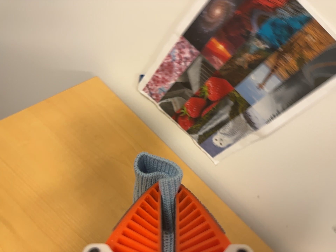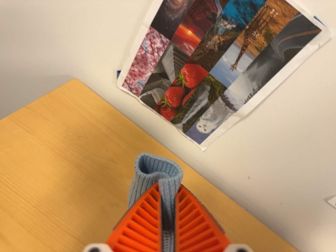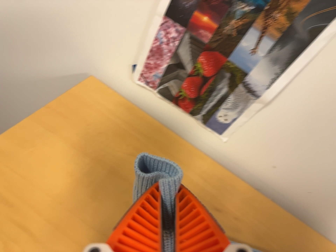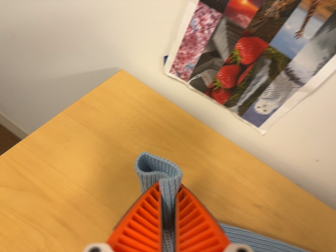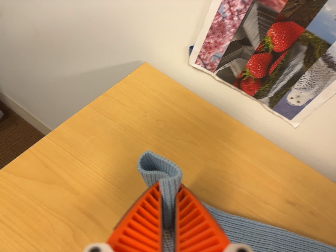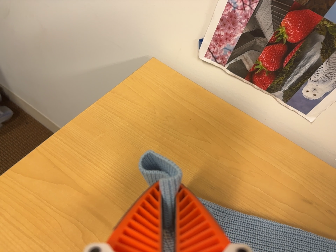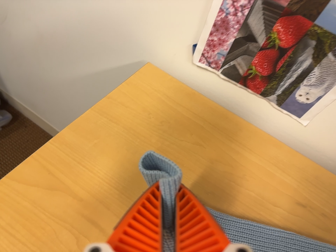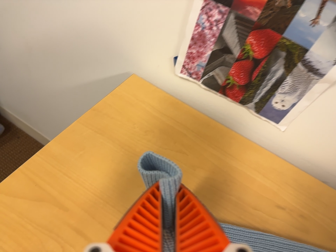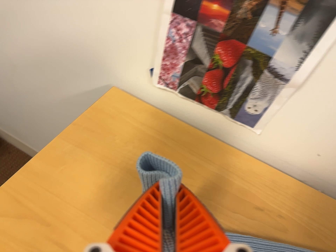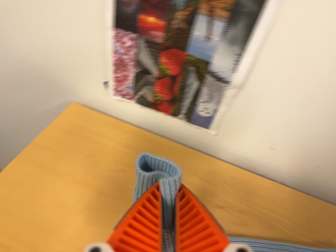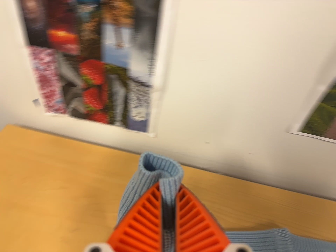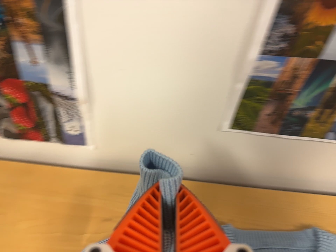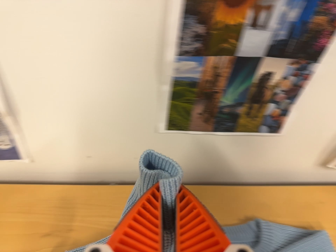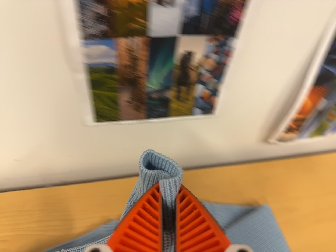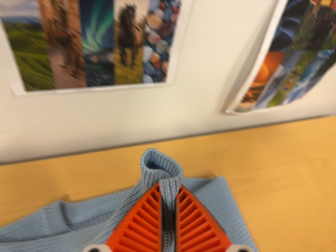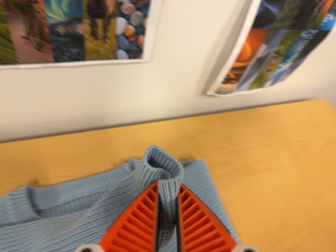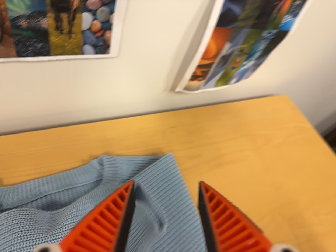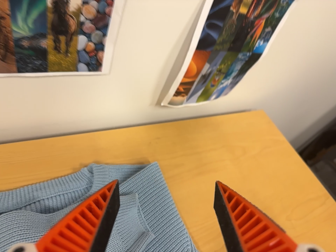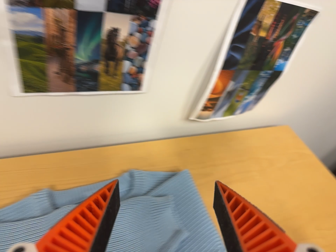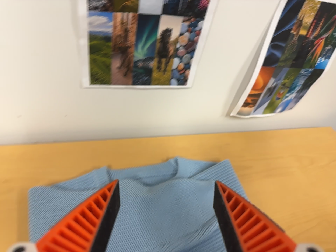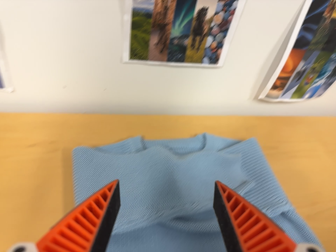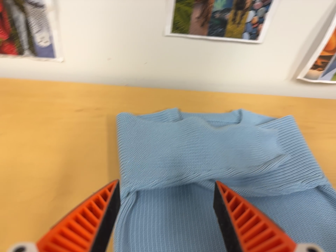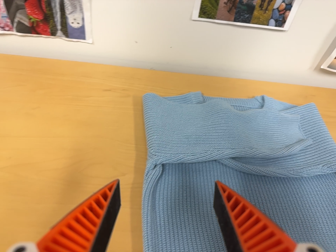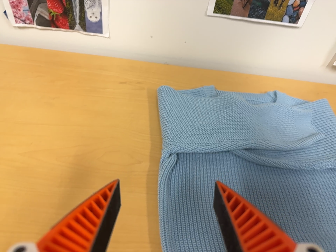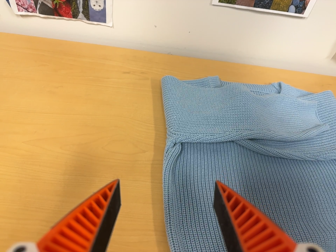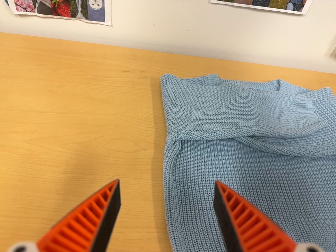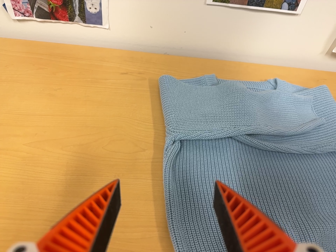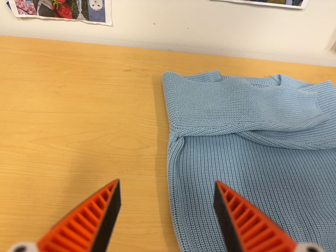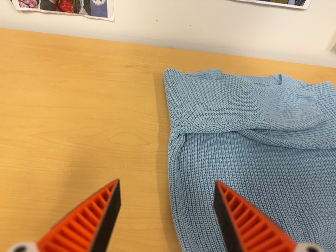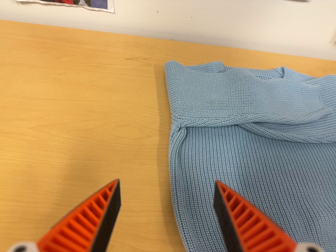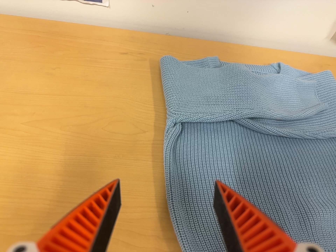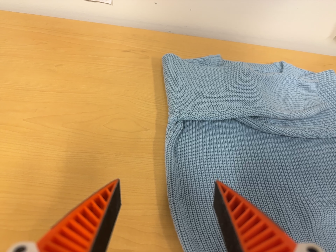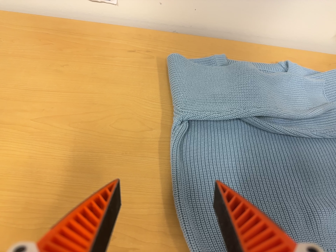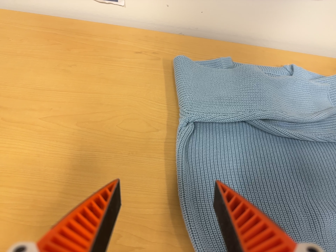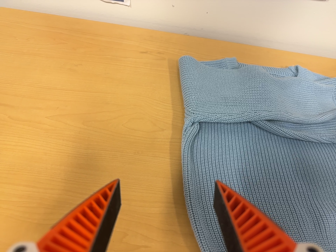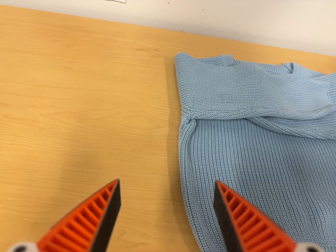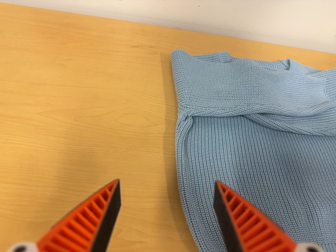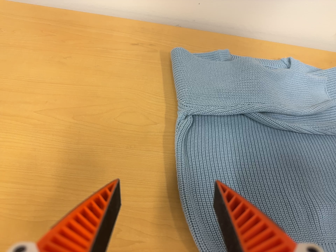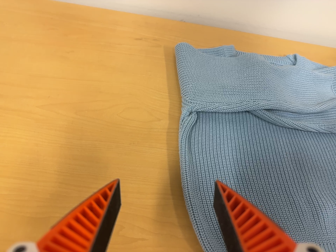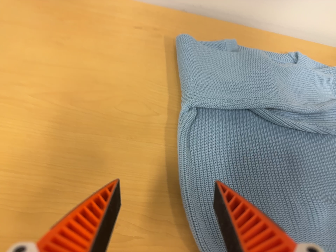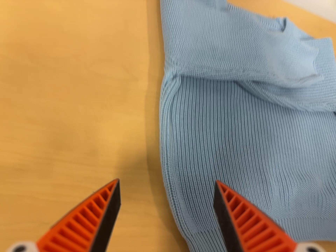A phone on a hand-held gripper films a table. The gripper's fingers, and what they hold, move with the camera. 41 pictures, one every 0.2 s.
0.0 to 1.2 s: The camera pans to its left by about 15 degrees. It travels forward, about 5 cm, so what stands in front looms larger. It rolls about its line of sight by about 15 degrees, and the scene rotates counterclockwise.
1.2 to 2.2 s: The camera swings to its right by about 15 degrees, and the scene slides to the left. It travels to its right, about 24 cm, so close, fixed things drift to the left. It rolls about its line of sight by about 25 degrees, and the scene rotates counterclockwise.
2.2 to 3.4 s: The camera swings to its right by about 30 degrees, and the scene slides to the left. It travels to its right, about 18 cm, so close, fixed things drift to the left. Its aim tips toward the bottom of its view by about 10 degrees, and the scene shifts upward. It rolls about its line of sight by about 10 degrees, and the scene rotates counterclockwise.
3.4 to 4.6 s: The camera pans to its left by about 30 degrees. It travels toward the bottom of its view, backward and to its left, about 28 cm, so close, fixed things drift upward. It rolls about its line of sight by about 10 degrees, and the scene rotates clockwise.
4.6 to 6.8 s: The camera shifts only a little, or ends up much as it began.
6.8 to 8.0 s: The camera pans to its right by about 10 degrees. It travels forward and to its left, about 8 cm, so what stands in front looms larger. Its aim tips toward the bottom of its view by about 15 degrees, and the scene shifts upward.
The film runs forward here.
